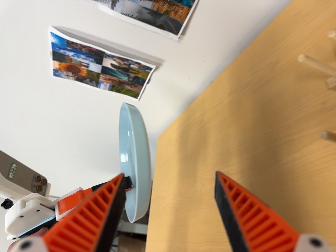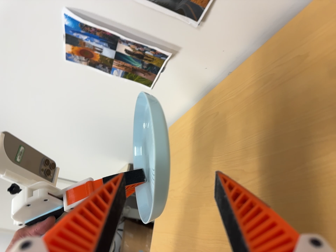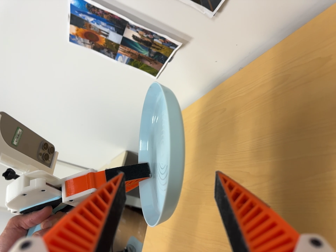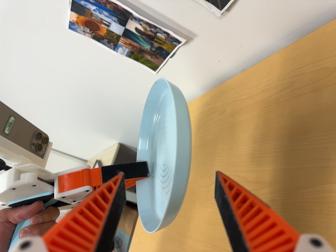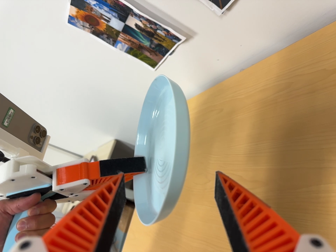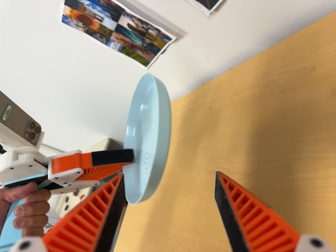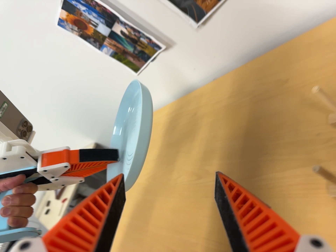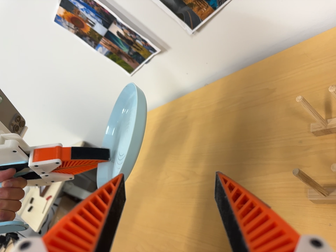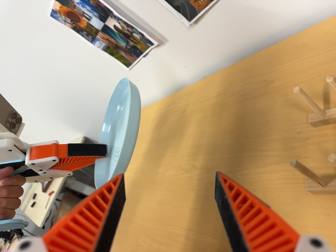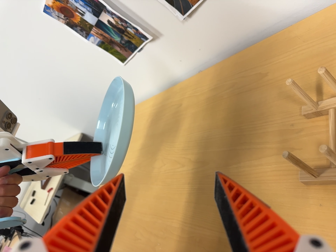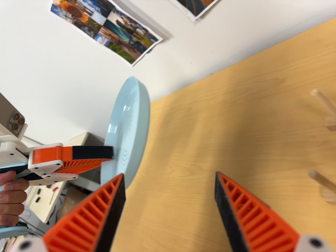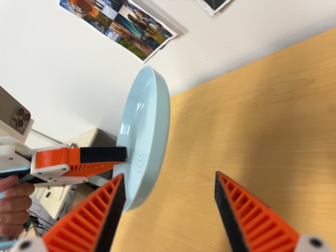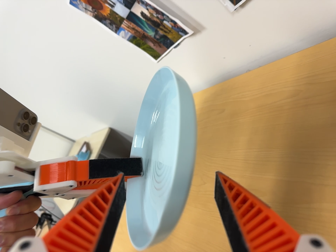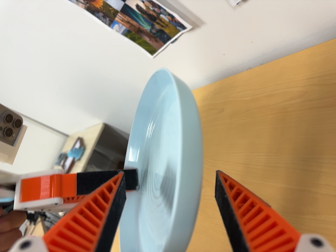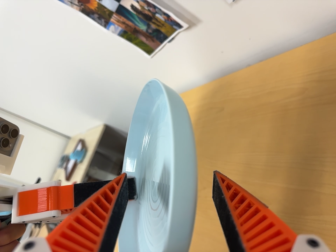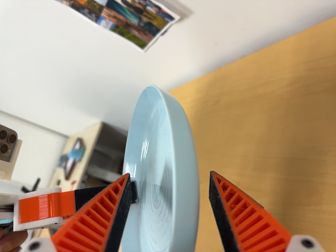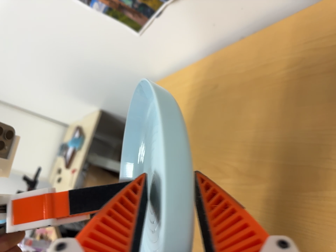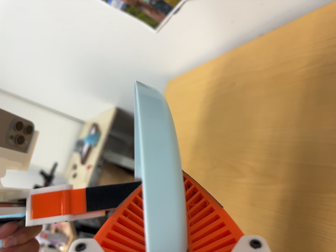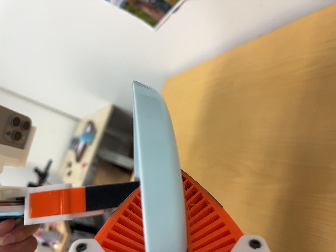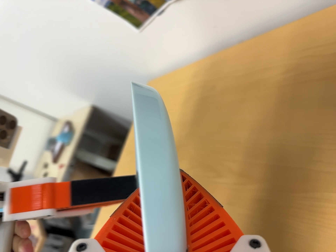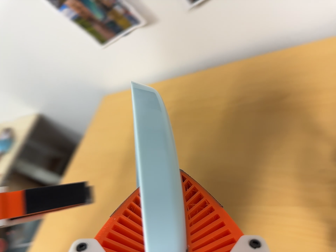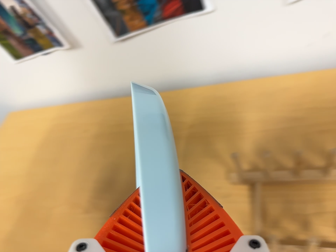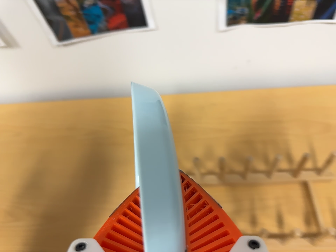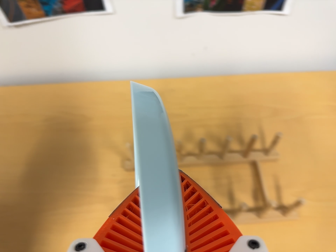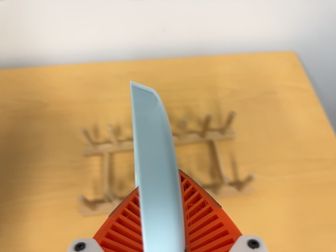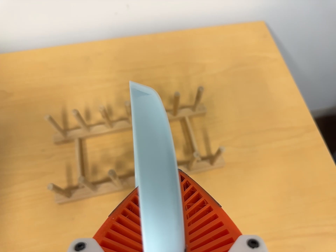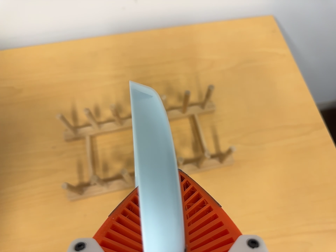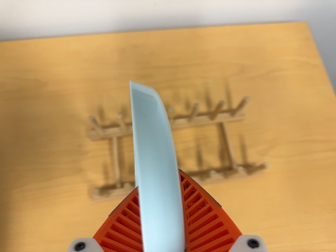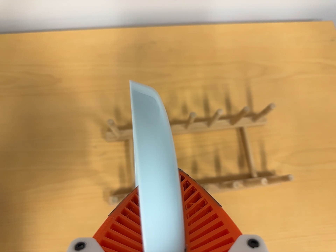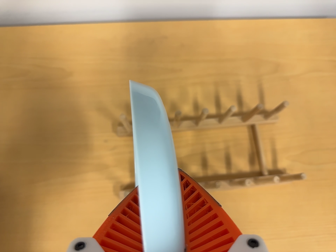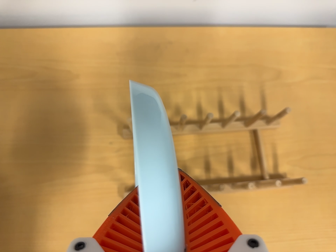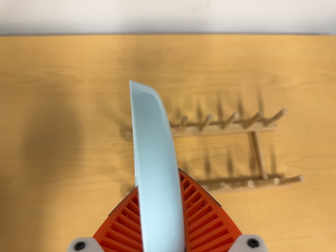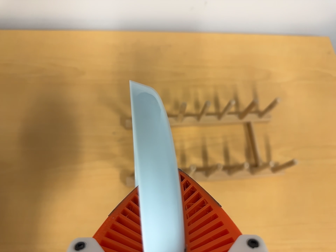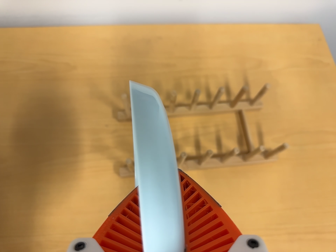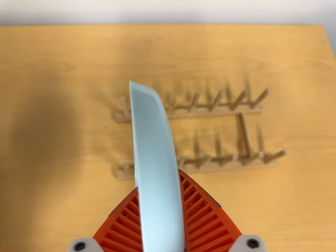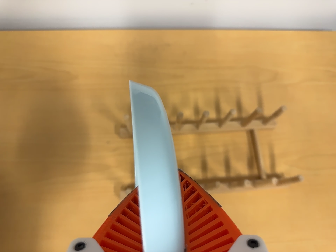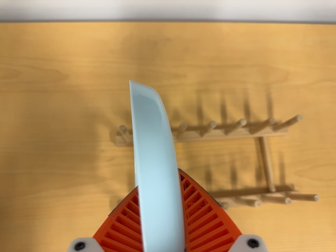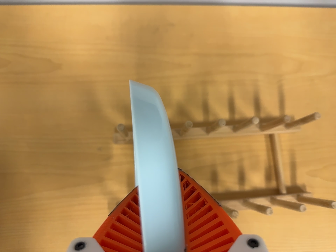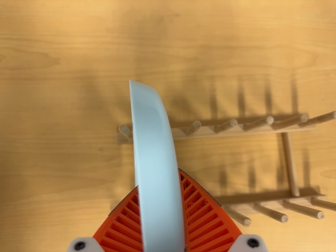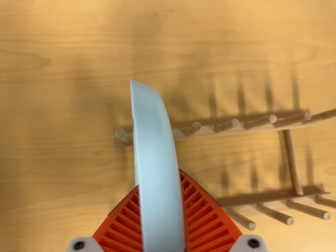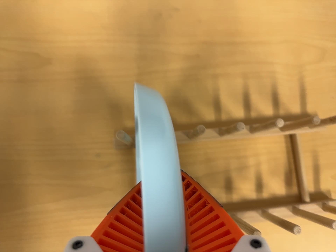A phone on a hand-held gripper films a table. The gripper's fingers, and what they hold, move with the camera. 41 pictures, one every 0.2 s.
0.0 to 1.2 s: The camera rolls about its line of sight by about 15 degrees, and the scene rotates clockwise.
1.2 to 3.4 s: The camera travels forward and toward the top of its view, about 14 cm, so what stands in front looms larger. Its aim tips toward the bottom of its view by about 10 degrees.
3.4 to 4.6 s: The camera pans to its right by about 60 degrees. It travels backward, about 12 cm. It rolls about its line of sight by about 10 degrees, and the scene rotates clockwise.
4.6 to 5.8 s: The camera travels toward the top of its view and to its left, about 8 cm. Its aim tips toward the bottom of its view by about 15 degrees.
5.8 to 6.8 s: The camera travels toward the bottom of its view, about 7 cm.
6.8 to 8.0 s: The camera travels forward and toward the top of its view, about 18 cm, so what stands in front looms larger. Its aim tips toward the bottom of its view by about 10 degrees.
The film runs forward here.
